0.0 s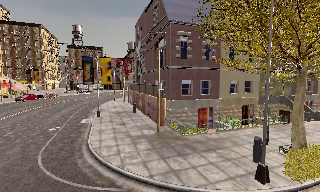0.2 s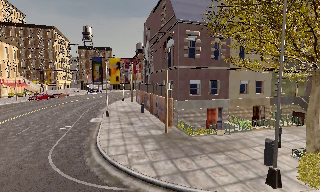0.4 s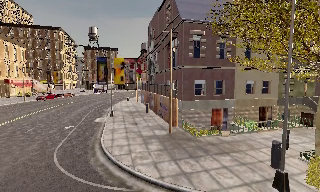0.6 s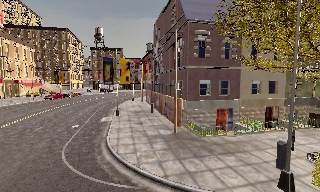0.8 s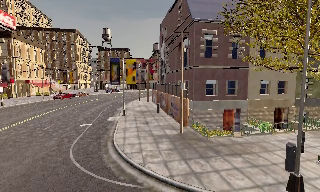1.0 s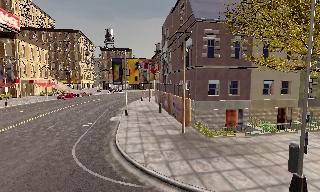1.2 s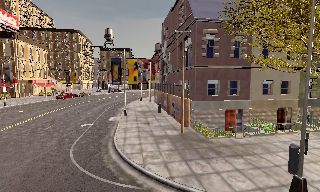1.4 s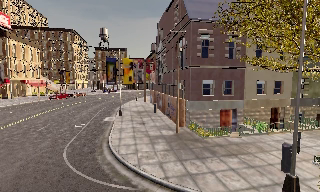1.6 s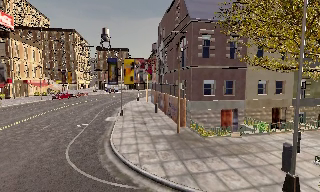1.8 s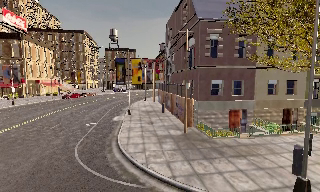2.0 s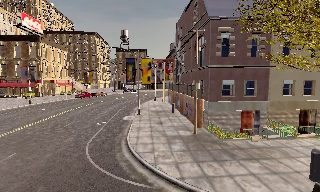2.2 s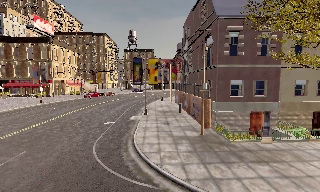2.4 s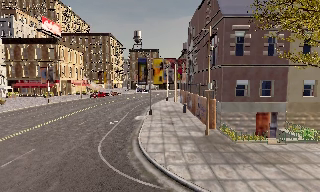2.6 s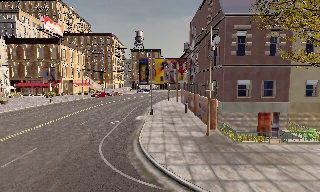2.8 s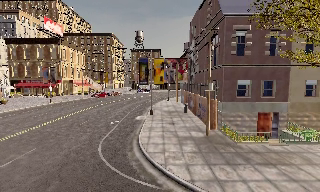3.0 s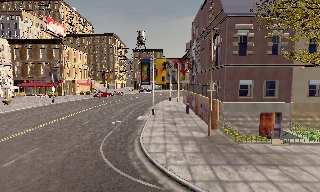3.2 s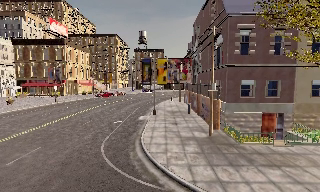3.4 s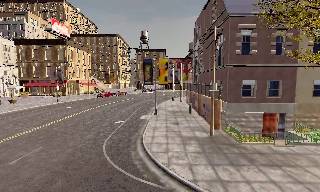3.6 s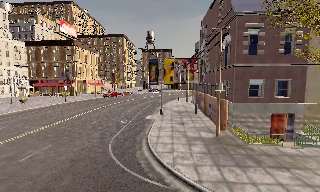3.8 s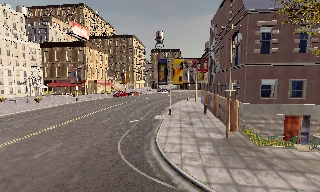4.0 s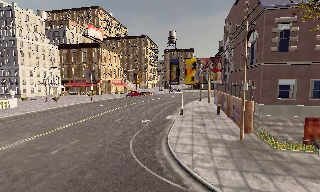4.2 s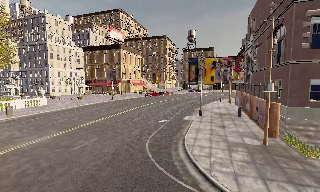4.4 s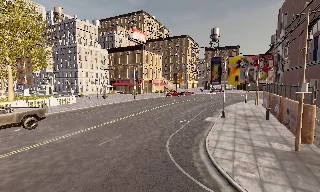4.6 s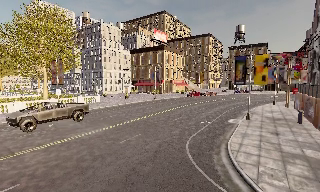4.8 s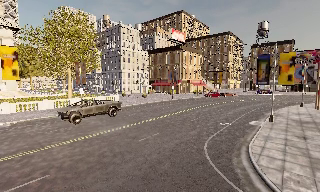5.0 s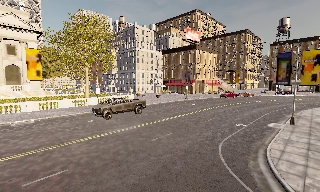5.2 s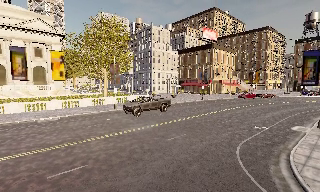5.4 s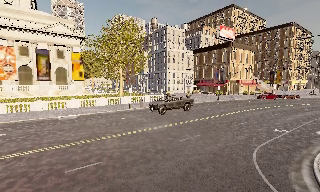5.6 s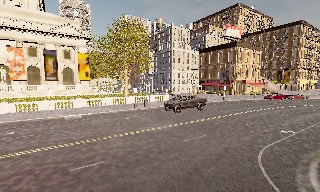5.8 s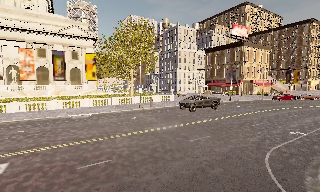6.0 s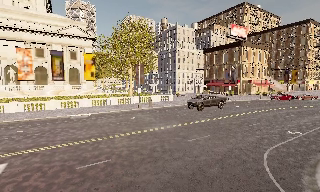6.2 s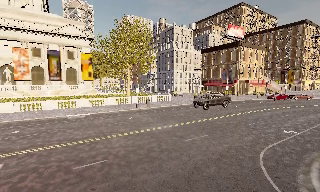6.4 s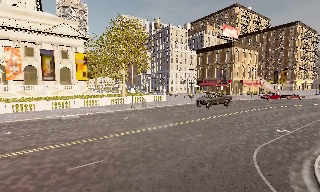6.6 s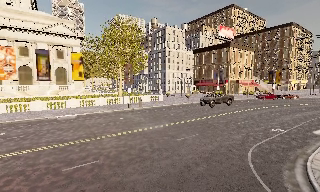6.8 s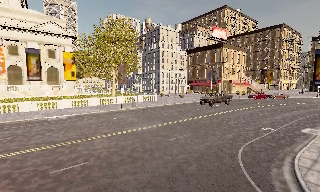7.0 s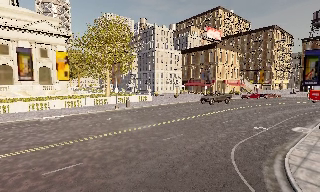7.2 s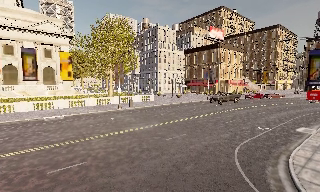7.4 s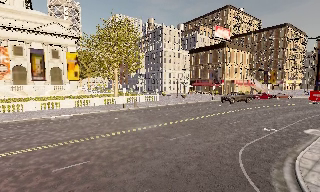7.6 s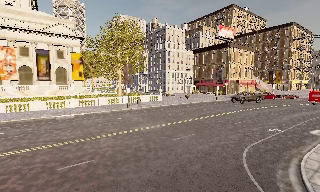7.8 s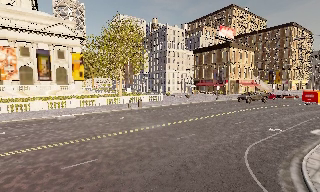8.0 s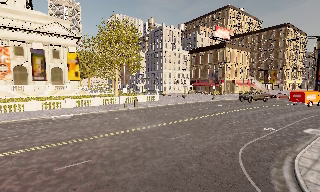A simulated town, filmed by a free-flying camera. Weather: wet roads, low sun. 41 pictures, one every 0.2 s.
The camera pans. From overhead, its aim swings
counterclockwise.
The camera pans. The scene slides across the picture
to the right.
0.0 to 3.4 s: The scene slides to the right, as the camera pans about 20 degrees to its left. It travels to its right, about 0.5 m.
3.4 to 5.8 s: The camera pans to its left, which is counterclockwise from overhead, by about 55 degrees.
5.8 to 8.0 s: The camera shifts only a little, or ends up much as it began.
The film runs backward here.
